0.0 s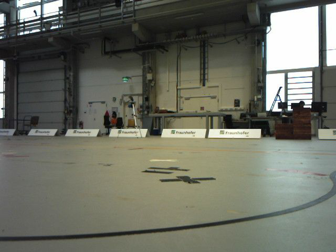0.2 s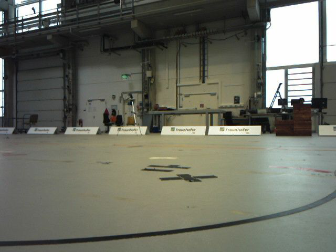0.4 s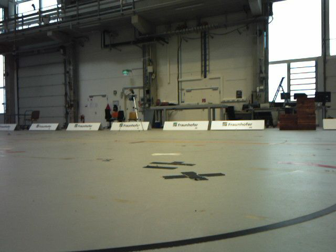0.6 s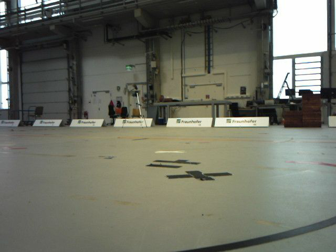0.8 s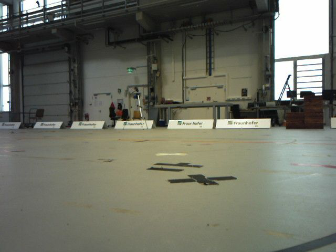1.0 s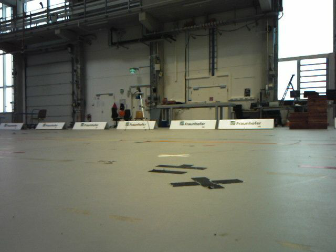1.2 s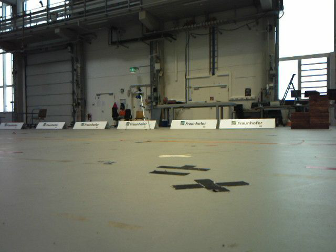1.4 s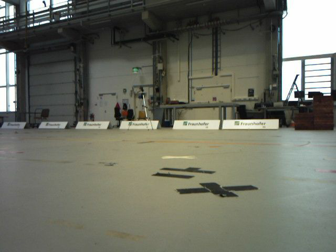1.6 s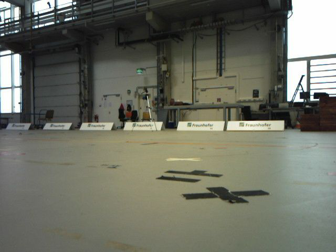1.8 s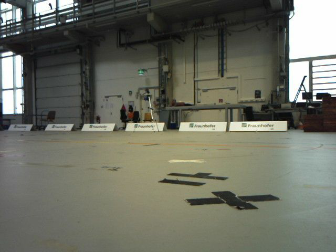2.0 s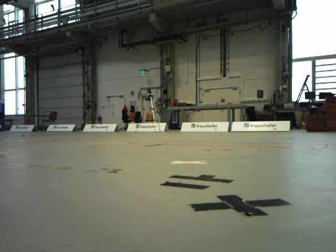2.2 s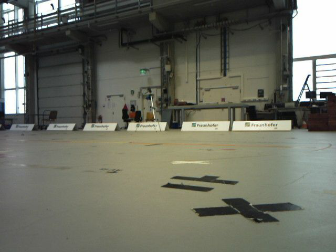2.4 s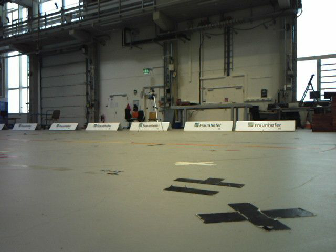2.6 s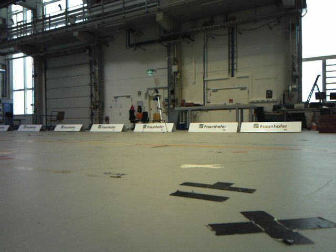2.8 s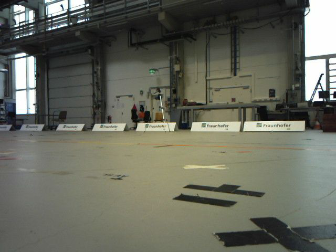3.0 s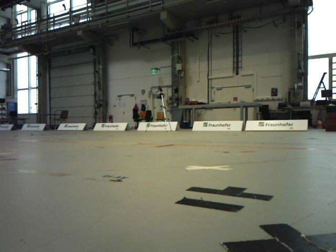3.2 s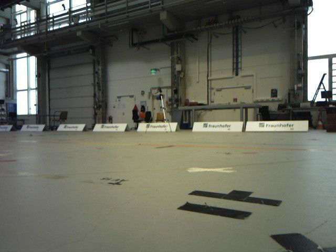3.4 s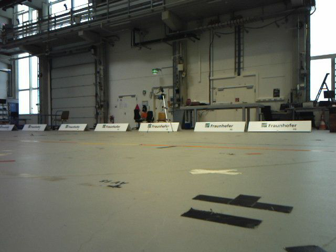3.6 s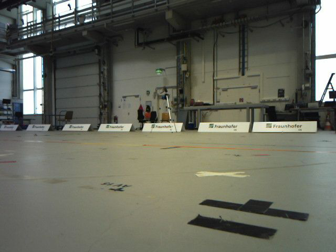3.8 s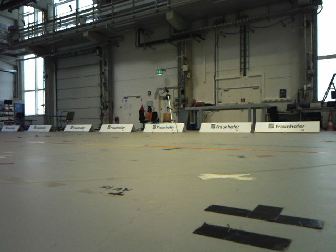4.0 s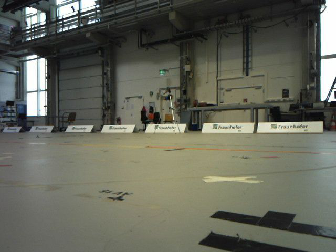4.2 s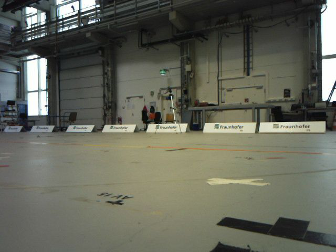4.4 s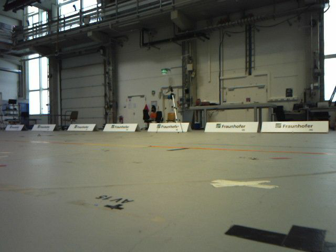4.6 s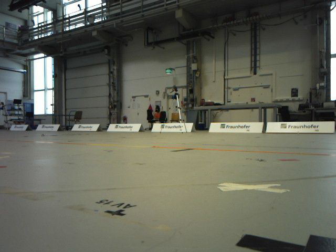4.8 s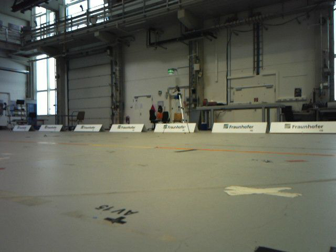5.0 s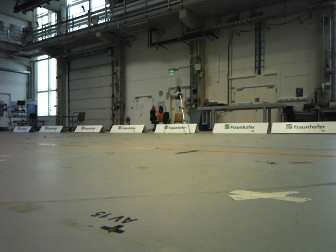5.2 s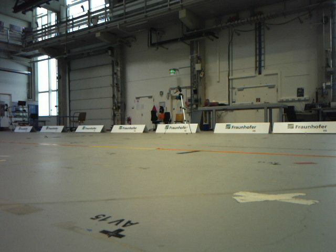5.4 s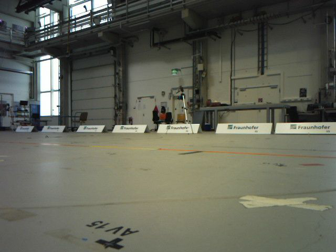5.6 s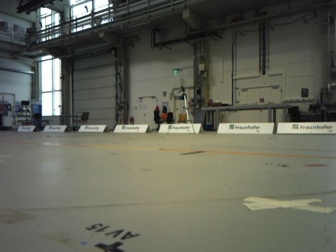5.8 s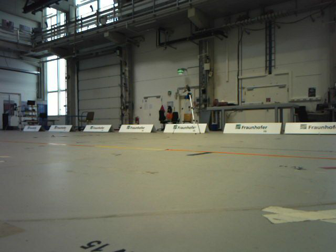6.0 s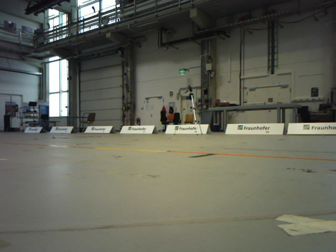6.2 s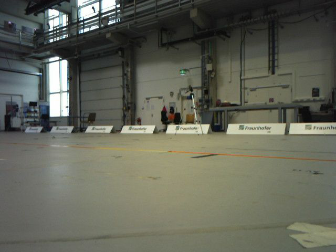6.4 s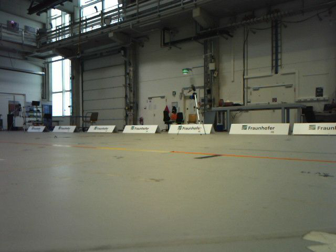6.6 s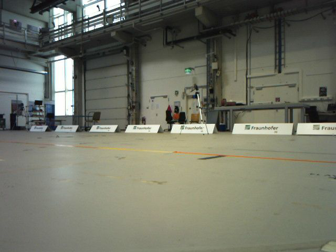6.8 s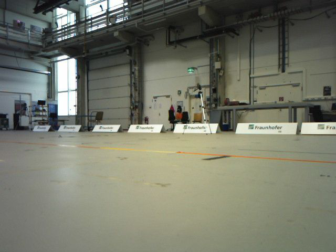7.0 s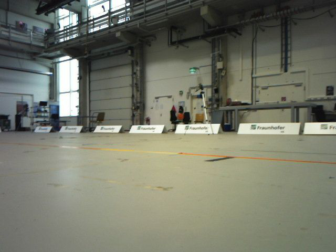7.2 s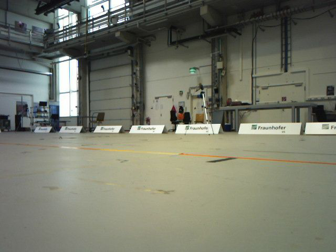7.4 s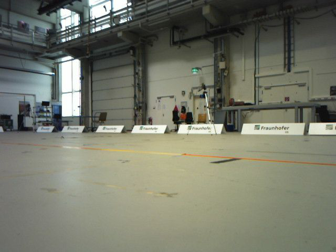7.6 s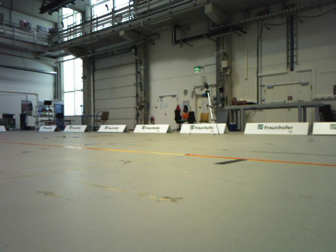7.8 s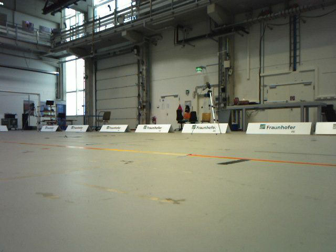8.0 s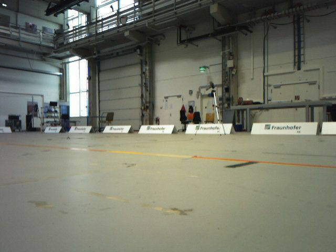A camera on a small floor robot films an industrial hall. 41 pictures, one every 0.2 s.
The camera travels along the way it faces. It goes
forward.
0.0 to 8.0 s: The scene slides to the right, as the camera pans about 15 degrees to its left. It travels forward, about 1.6 m, so what stands in front looms larger.
The film runs forward here.
